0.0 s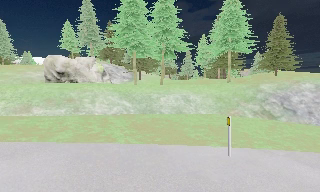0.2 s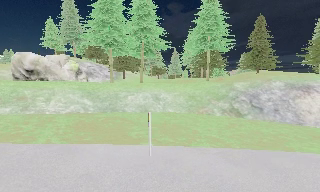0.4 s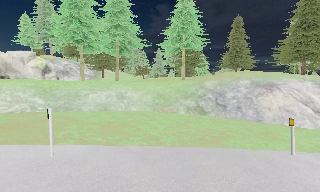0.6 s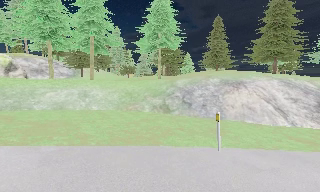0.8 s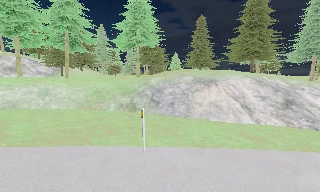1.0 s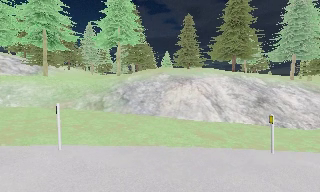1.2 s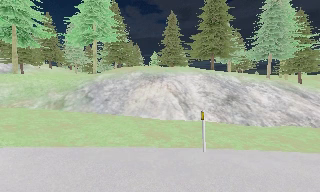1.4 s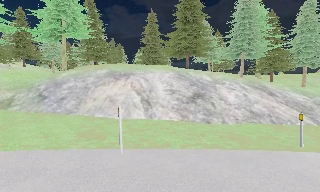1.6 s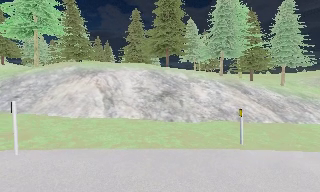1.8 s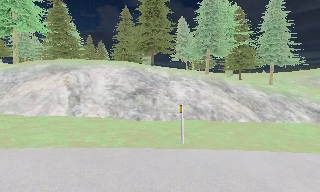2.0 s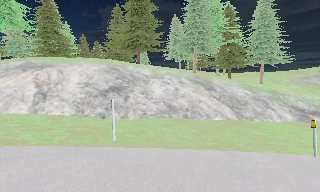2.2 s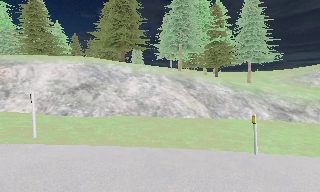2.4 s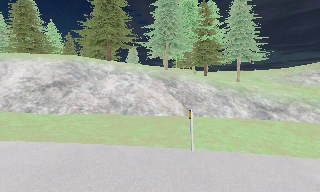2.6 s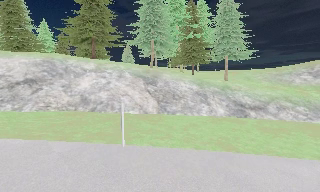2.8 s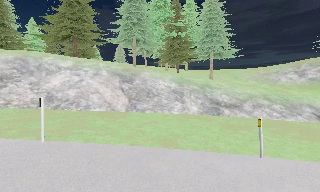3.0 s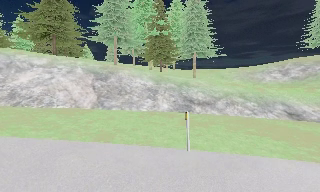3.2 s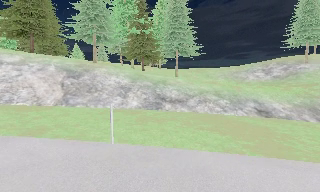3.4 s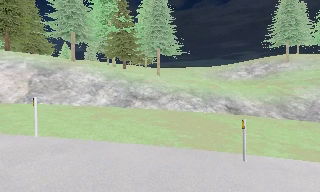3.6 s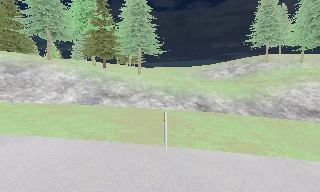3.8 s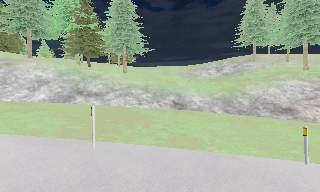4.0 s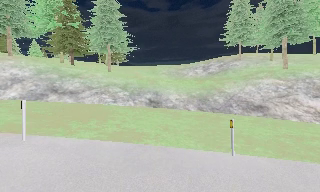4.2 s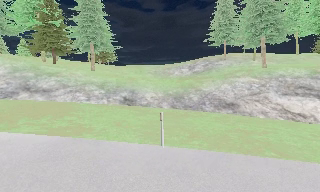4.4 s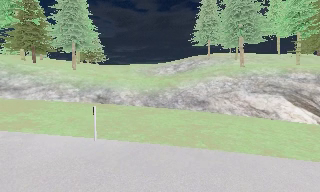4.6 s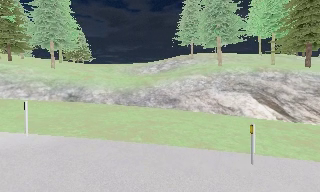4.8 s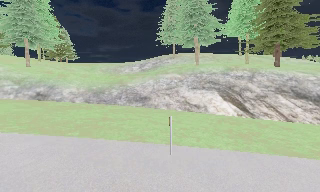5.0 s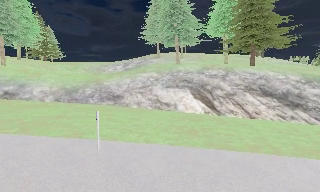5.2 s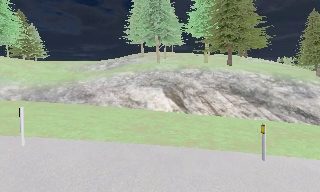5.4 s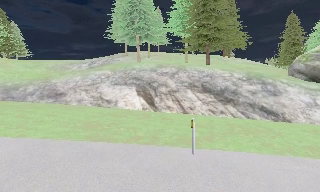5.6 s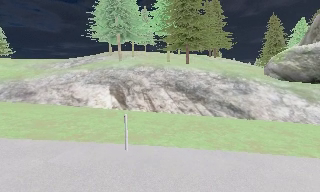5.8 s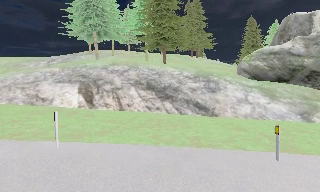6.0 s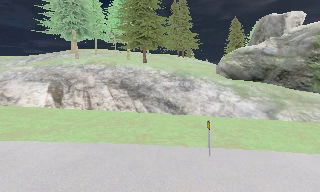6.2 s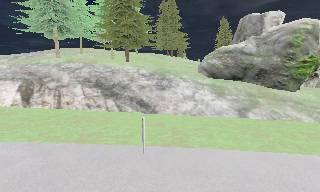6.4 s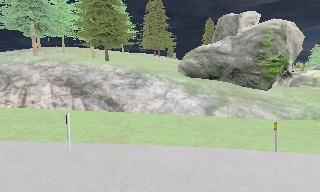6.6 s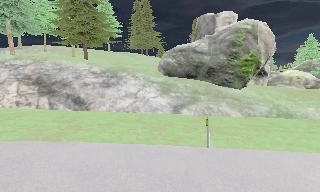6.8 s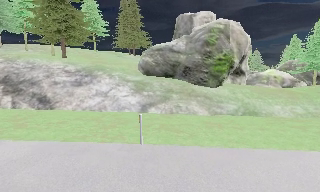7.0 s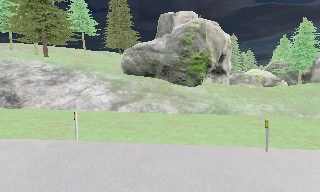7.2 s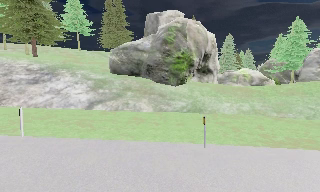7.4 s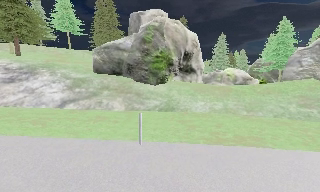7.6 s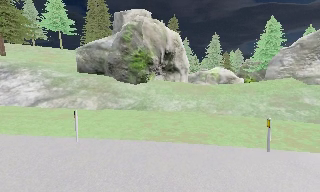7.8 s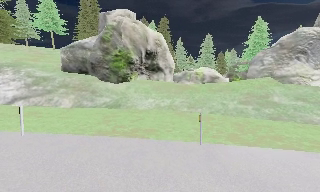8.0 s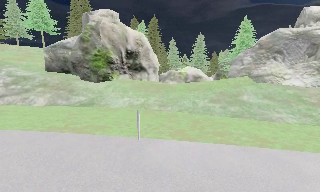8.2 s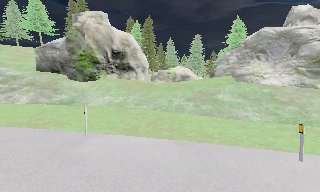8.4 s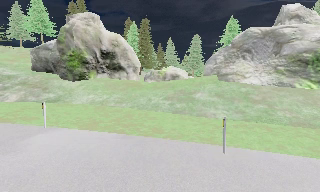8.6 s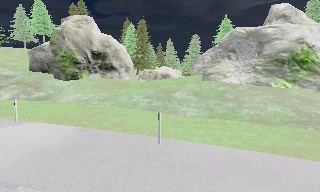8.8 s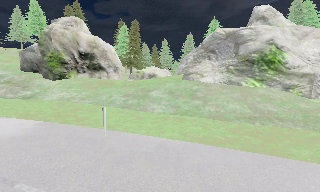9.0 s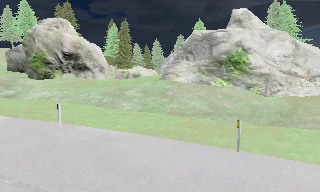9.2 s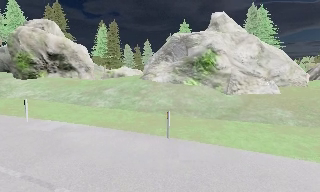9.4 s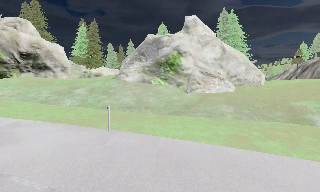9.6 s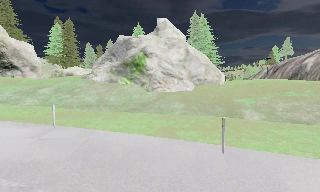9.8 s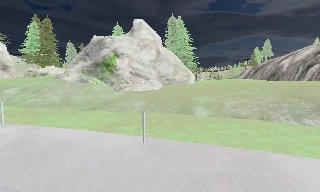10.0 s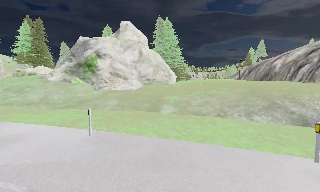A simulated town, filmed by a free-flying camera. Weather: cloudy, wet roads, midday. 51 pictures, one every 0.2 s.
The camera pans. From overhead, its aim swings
clockwise.
The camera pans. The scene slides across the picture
to the left.
0.0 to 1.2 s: The scene slides to the left, as the camera pans about 15 degrees to its right. It travels to its right, about 13 m, so close, fixed things drift to the left.
1.2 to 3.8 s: The scene slides to the left, as the camera pans about 15 degrees to its right. It travels to its right, about 25 m, so close, fixed things drift to the left.
3.8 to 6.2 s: The scene slides to the left, as the camera pans about 25 degrees to its right. It travels to its right, about 25 m, so close, fixed things drift to the left.
6.2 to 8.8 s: The camera travels to its right, about 25 m, so close, fixed things drift to the left.
8.8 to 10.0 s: The camera pans to its right, which is clockwise from overhead, by about 15 degrees. It travels to its right and backward, about 13 m, so close, fixed things drift to the left.
The film runs forward here.
